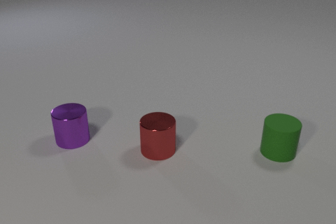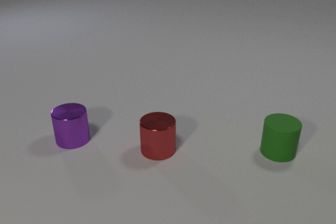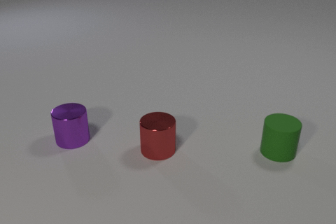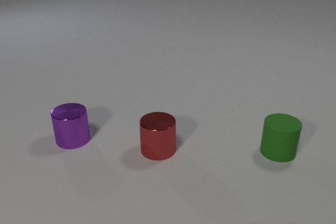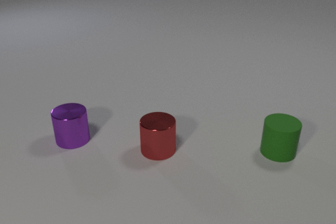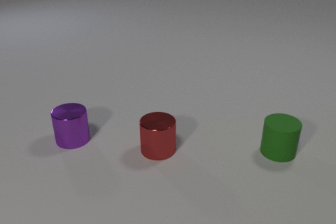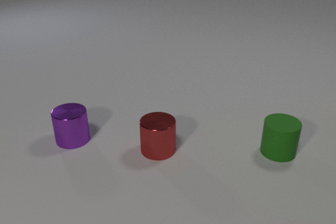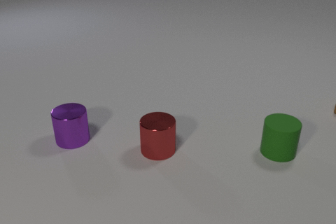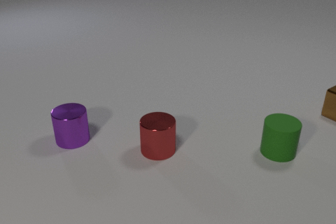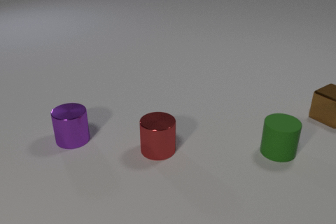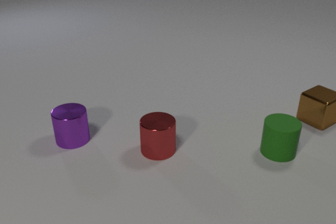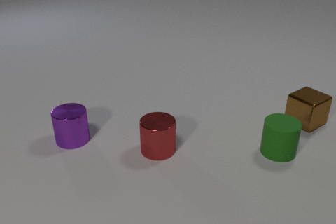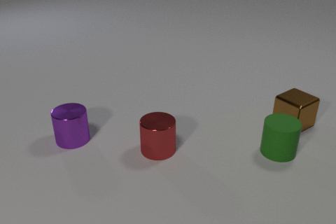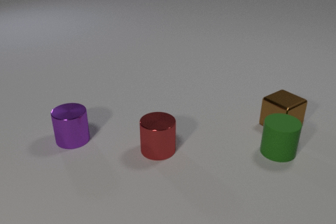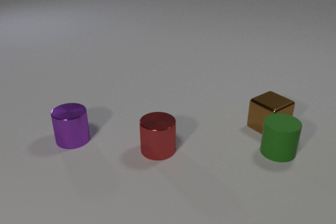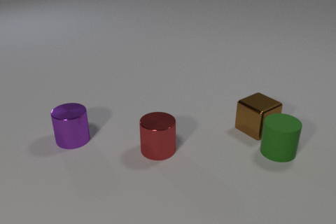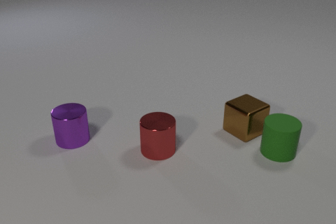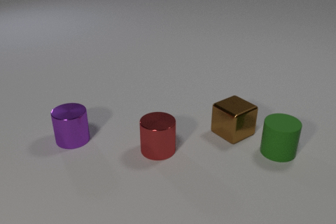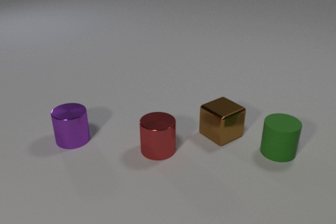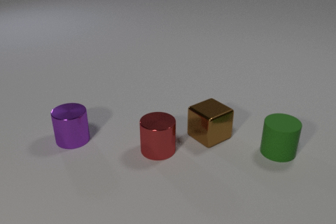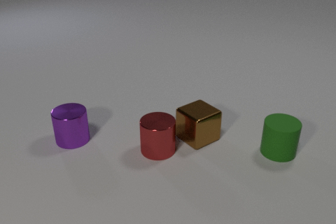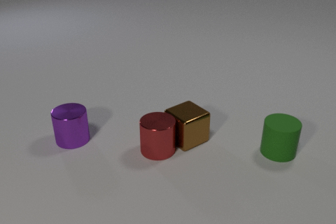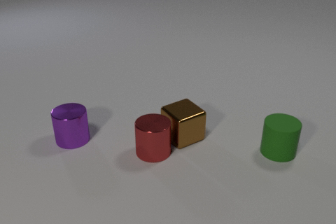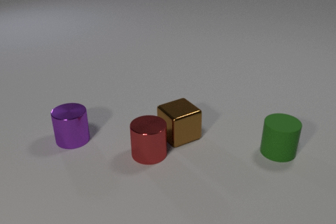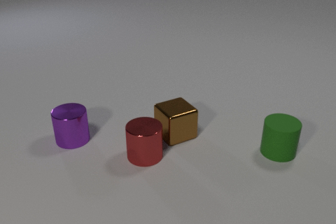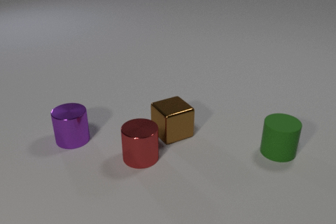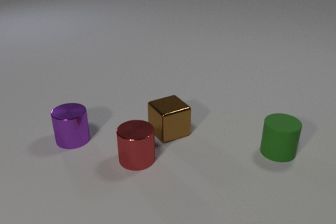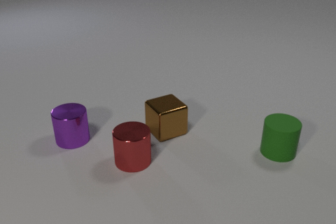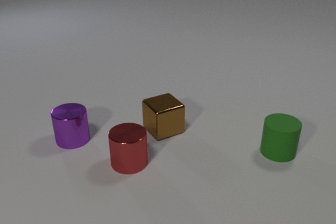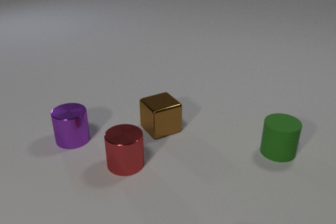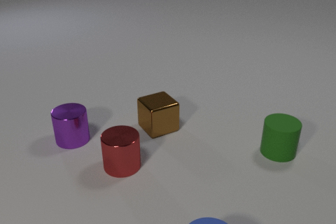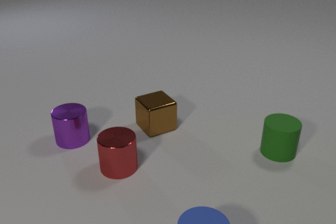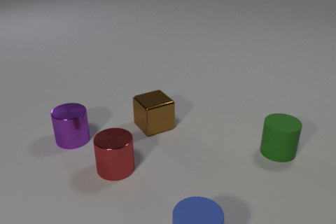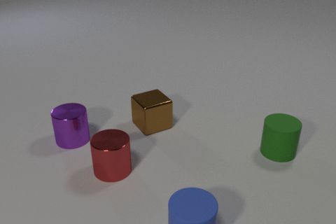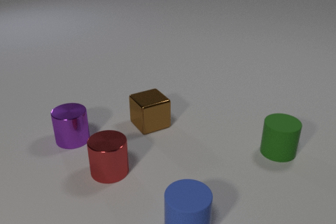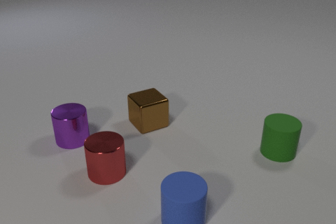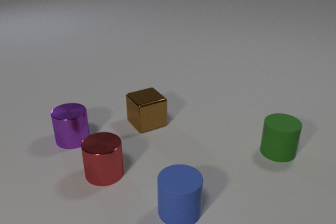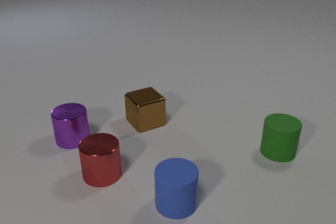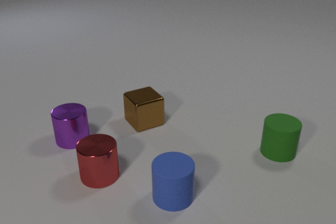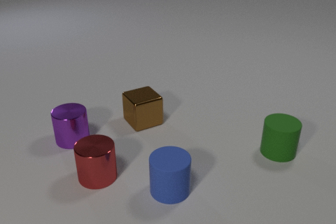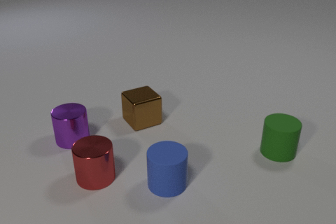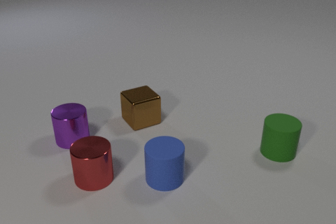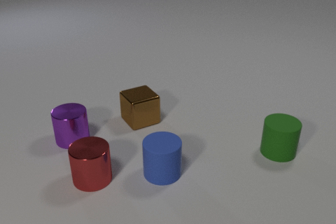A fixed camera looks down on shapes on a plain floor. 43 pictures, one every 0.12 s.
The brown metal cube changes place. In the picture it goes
to the left.
0.00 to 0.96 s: The brown metal cube comes in at the right edge, slides to the left and toward the camera.
0.96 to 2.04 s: The brown metal cube slides to the left and toward the camera.
2.04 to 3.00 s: The brown metal cube slides to the left. The red metal cylinder slides to the left and toward the camera. The brown metal cube and the red metal cylinder collide.
3.00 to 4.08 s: The brown metal cube slides to the left and away from the camera. The red metal cylinder slides to the left and toward the camera. The blue rubber cylinder comes in at the bottom edge, slides away from the camera and to the left.
4.08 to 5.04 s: The brown metal cube slides to the left and away from the camera. The red metal cylinder slides to the left and toward the camera. The blue rubber cylinder slides away from the camera.
What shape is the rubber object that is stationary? cylinder.
How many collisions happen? 1.
What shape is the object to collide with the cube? cylinder.
